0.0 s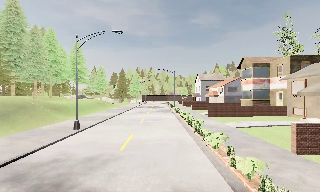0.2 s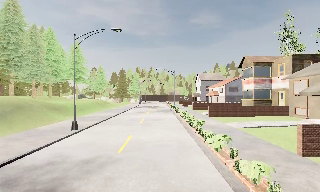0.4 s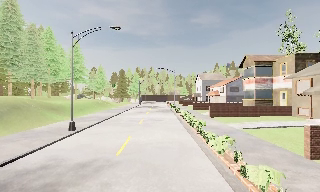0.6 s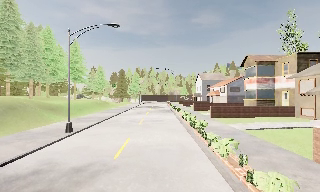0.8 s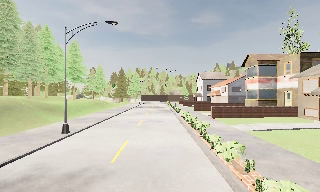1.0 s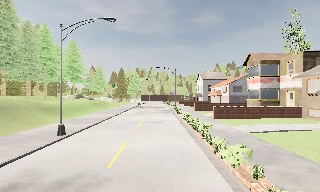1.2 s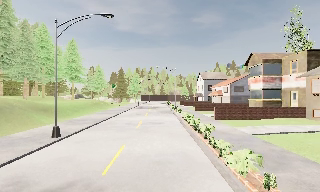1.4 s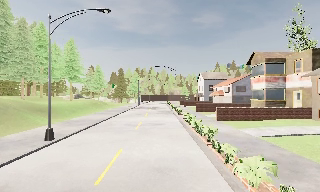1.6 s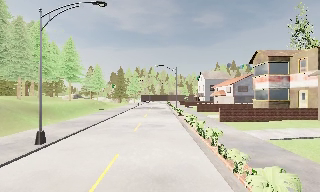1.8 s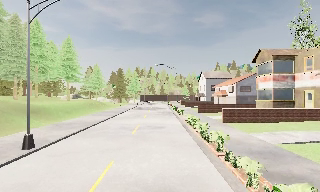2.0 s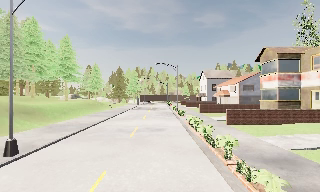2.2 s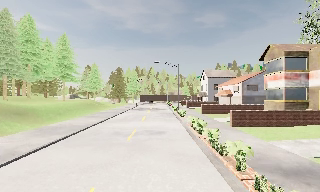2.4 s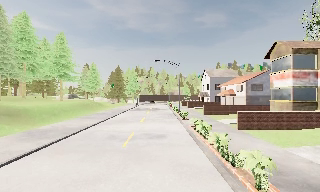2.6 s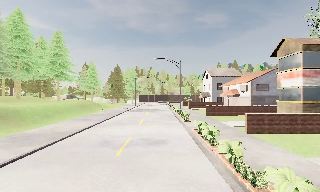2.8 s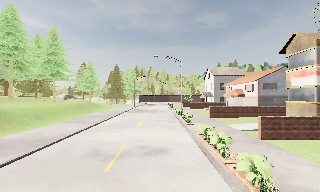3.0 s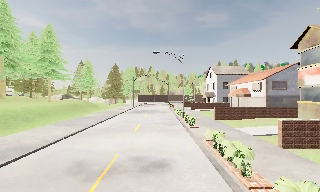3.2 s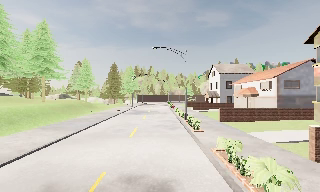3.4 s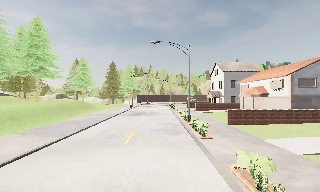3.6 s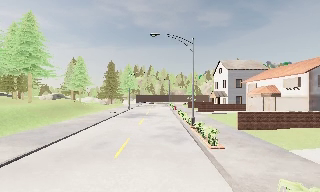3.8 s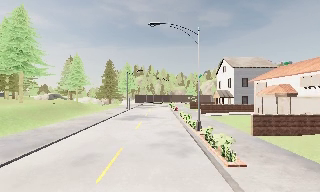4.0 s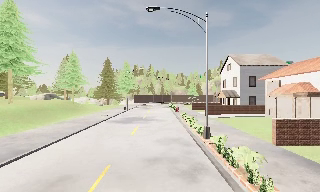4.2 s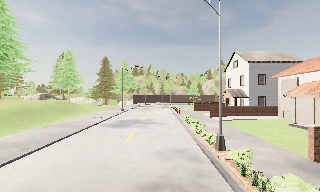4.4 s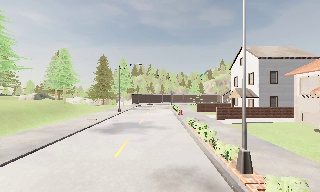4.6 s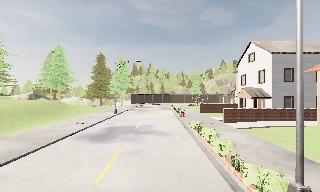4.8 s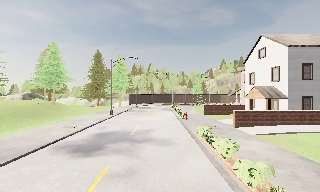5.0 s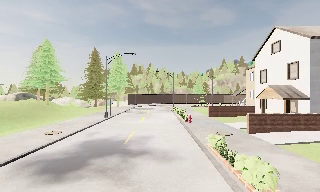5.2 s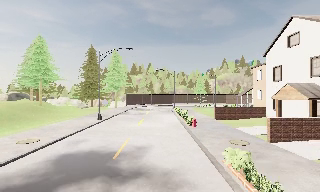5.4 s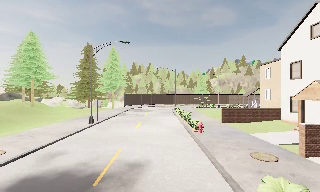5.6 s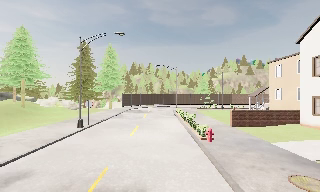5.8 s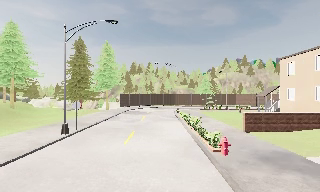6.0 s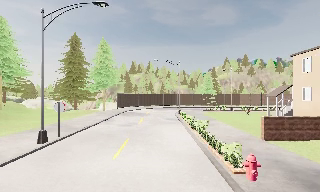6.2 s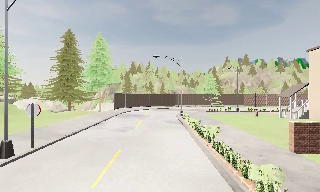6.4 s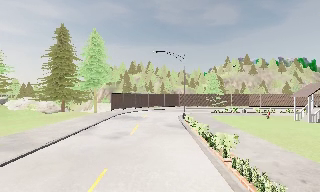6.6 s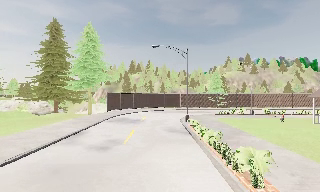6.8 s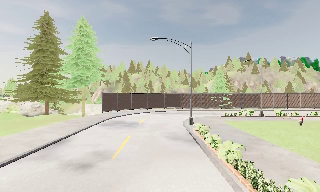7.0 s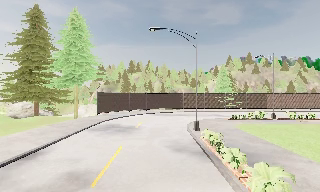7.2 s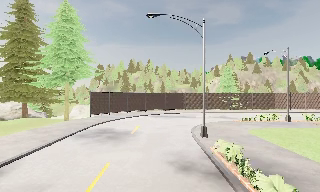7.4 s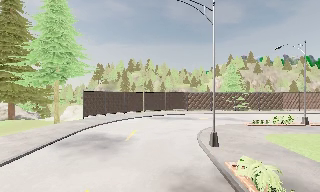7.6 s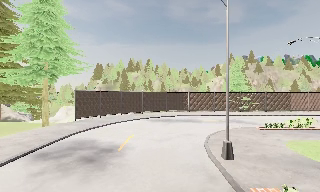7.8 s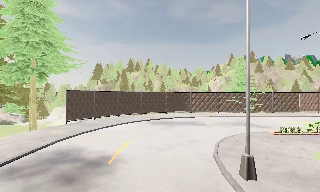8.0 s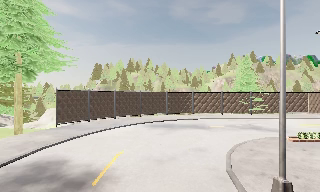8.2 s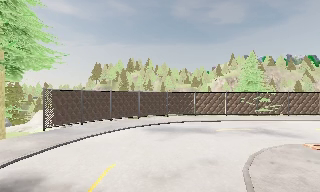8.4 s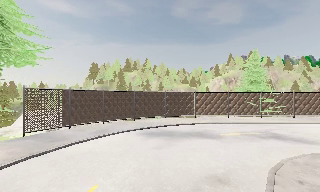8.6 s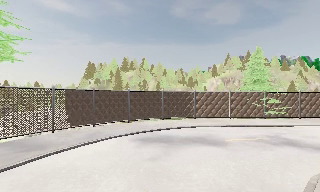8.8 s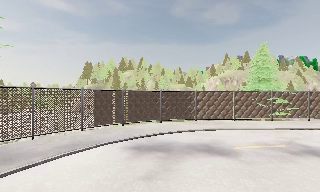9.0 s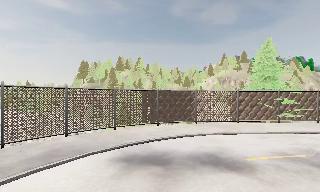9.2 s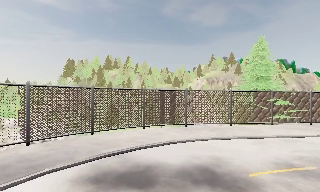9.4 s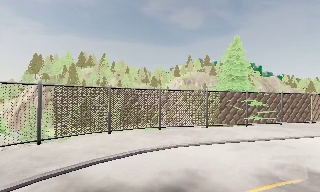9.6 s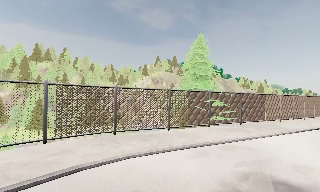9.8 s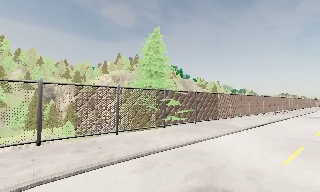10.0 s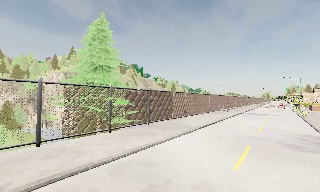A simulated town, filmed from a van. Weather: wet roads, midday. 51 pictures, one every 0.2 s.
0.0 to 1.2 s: The camera travels forward, about 2.5 m, so what stands in front looms larger.
1.2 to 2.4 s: The camera travels forward, about 5 m, so what stands in front looms larger. It gains speed.
2.4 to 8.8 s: The camera travels forward, about 60 m, so what stands in front looms larger.
8.8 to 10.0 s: The camera pans to its right, which is clockwise from overhead, by about 50 degrees. It travels forward, about 10 m.
The film runs forward here.
